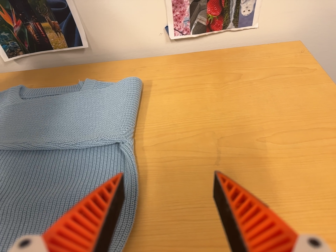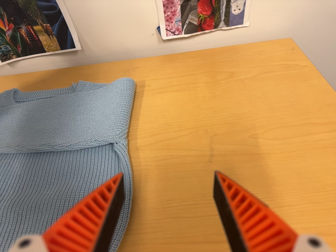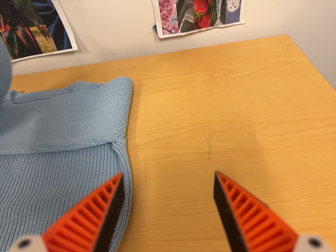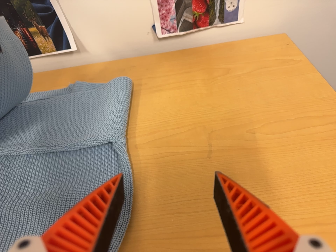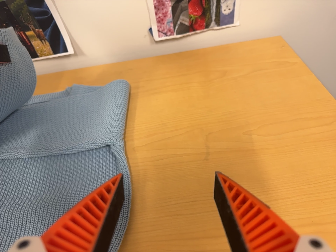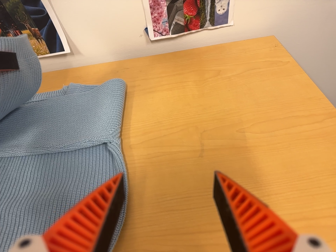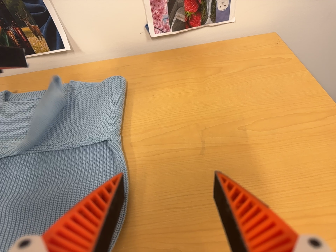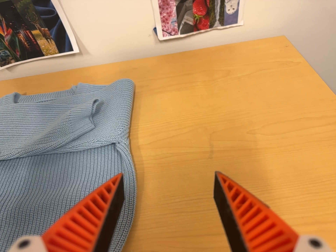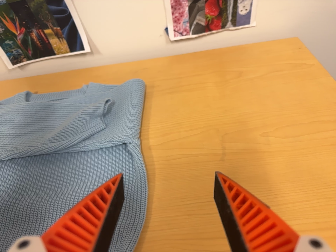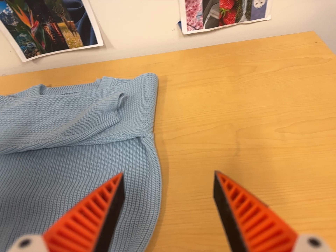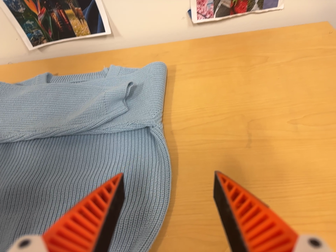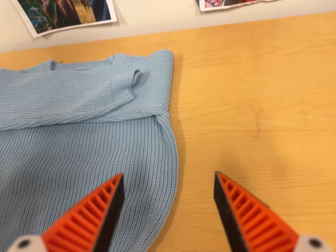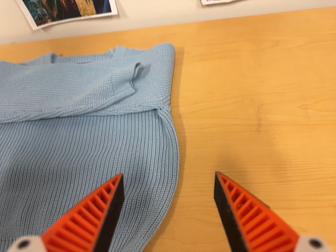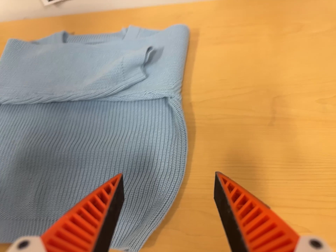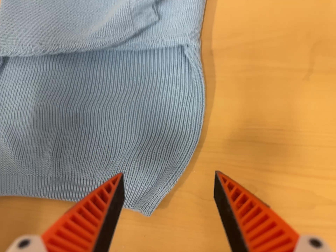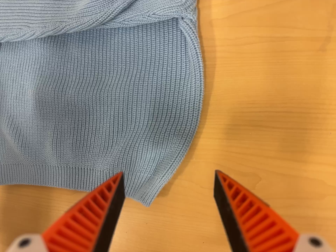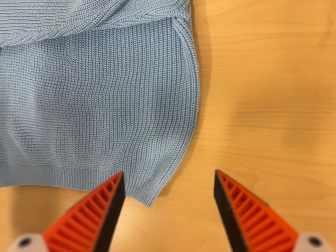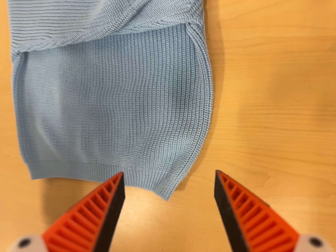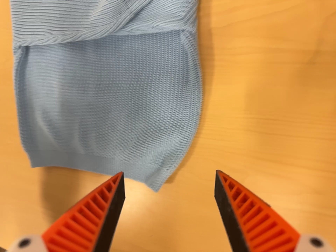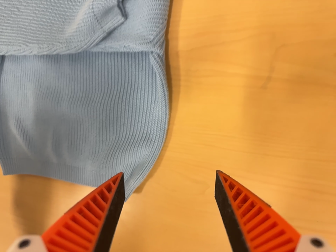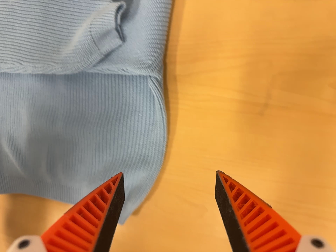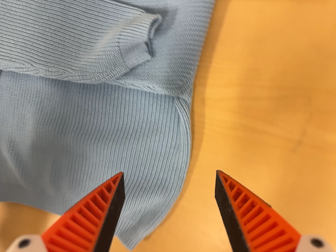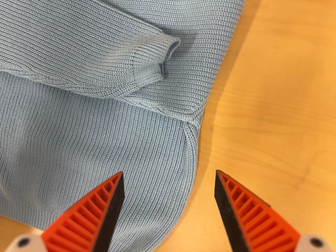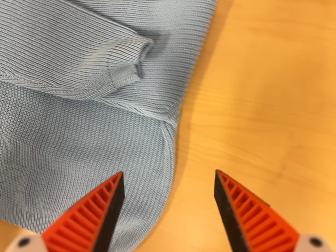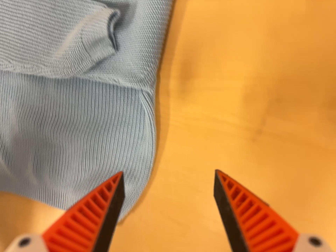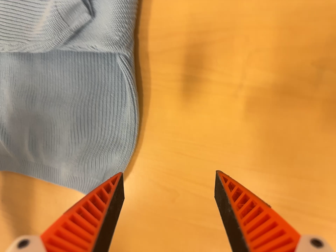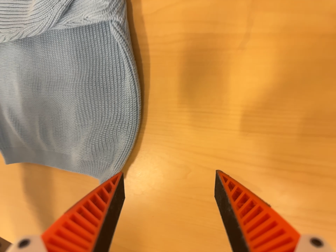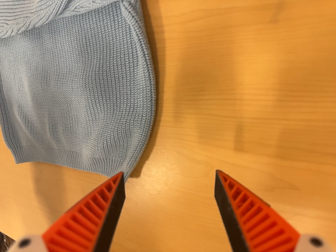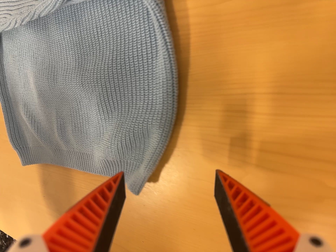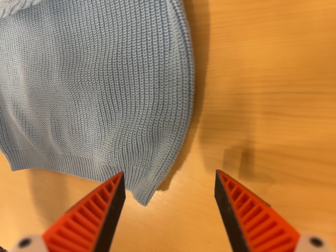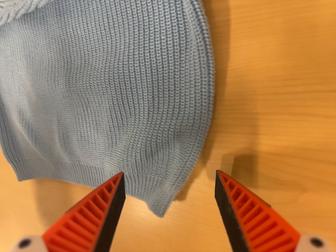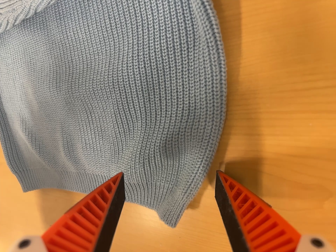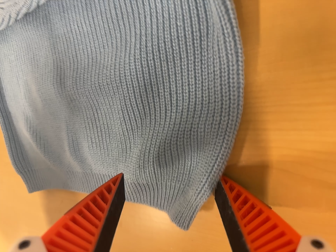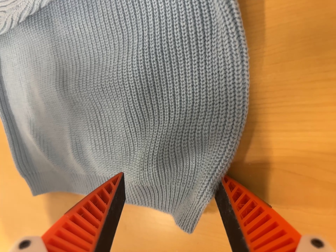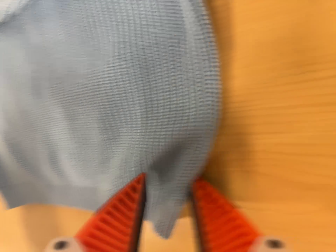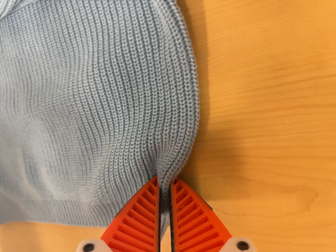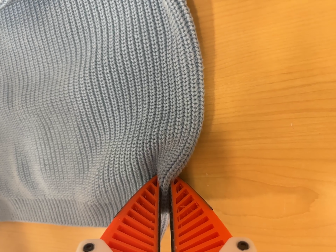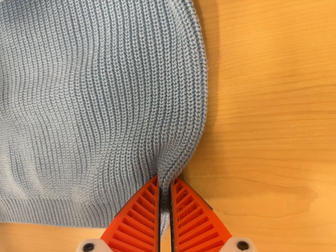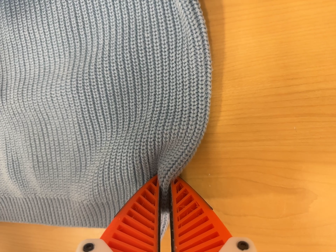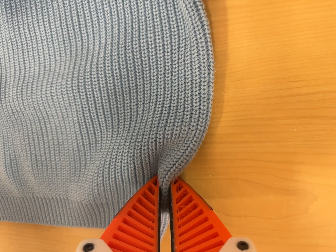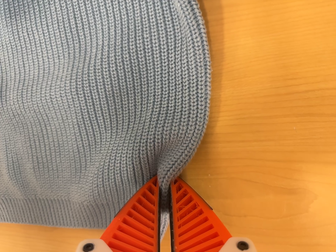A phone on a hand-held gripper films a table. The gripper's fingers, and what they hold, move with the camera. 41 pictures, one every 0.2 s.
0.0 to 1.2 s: The camera shifts only a little, or ends up much as it began.
1.2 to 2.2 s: The camera travels to its left, about 6 cm, so close, fixed things drift to the right.
2.2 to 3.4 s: The camera pans to its left by about 20 degrees. It travels toward the top of its view and to its right, about 16 cm. Its aim tips toward the bottom of its view by about 40 degrees.
3.4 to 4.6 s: The camera pans to its right by about 15 degrees. It travels toward the top of its view, about 12 cm, so close, fixed things drift downward. It rolls about its line of sight by about 10 degrees, and the scene rotates clockwise.
4.6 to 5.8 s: The camera pans to its left by about 20 degrees. It travels forward, toward the bottom of its view and to its right, about 20 cm, so what stands in front looms larger. It rolls about its line of sight by about 15 degrees, and the scene rotates counterclockwise.
5.8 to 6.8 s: The camera travels forward, about 5 cm, so what stands in front looms larger.
6.8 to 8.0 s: The camera shifts only a little, or ends up much as it began.
The film runs forward here.
